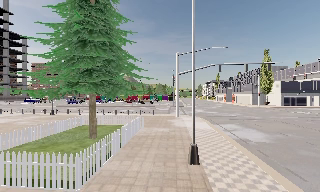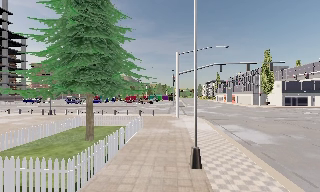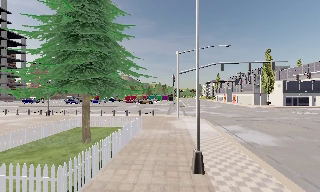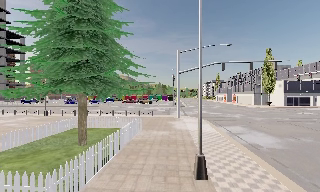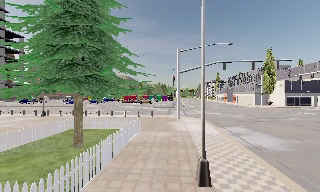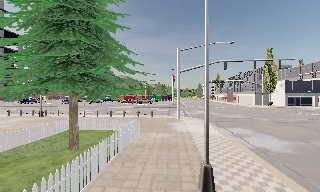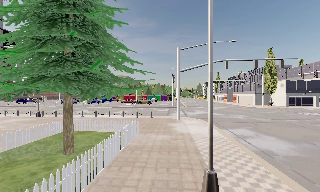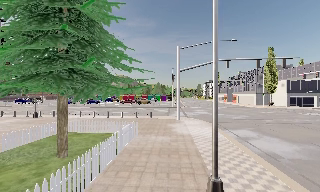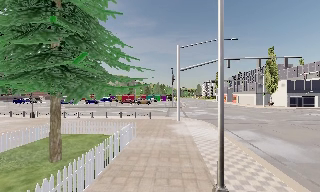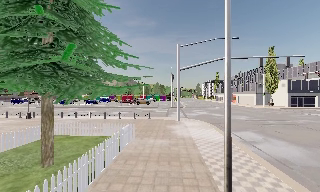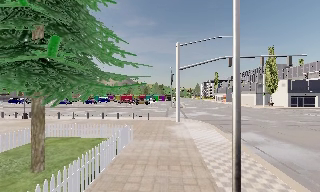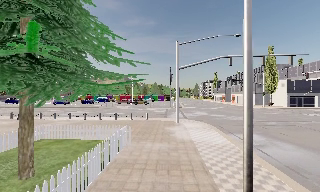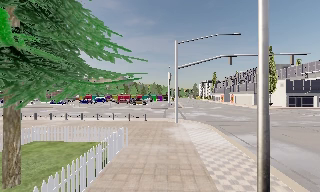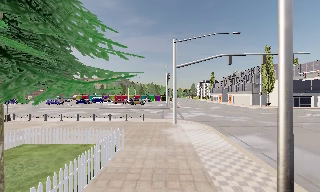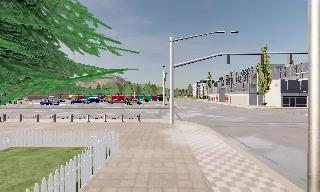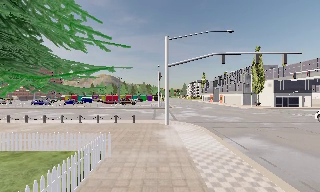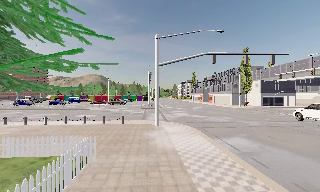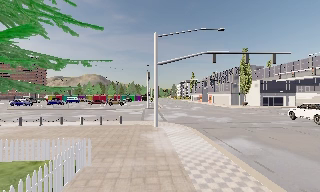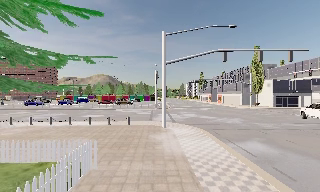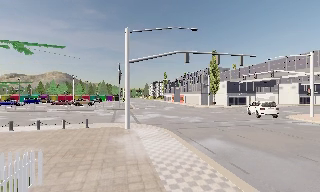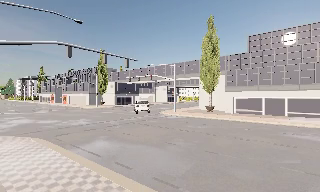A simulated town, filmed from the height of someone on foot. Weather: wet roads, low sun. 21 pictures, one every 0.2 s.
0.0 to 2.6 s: The camera travels forward, about 4.5 m, so what stands in front looms larger.
2.6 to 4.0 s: The scene slides to the left, as the camera pans about 55 degrees to its right. It travels forward, about 2.5 m.
The film runs forward here.
